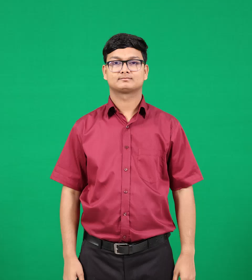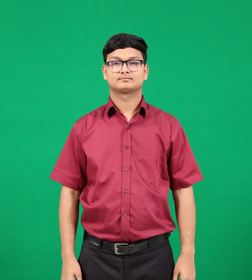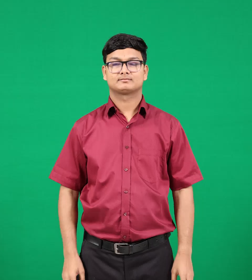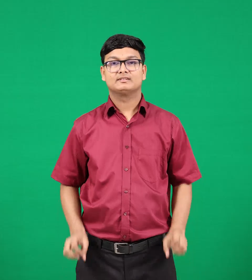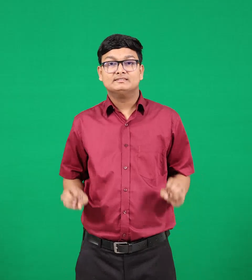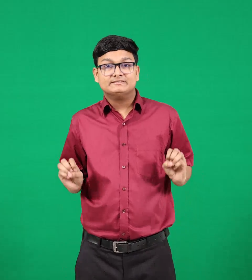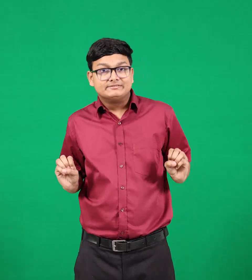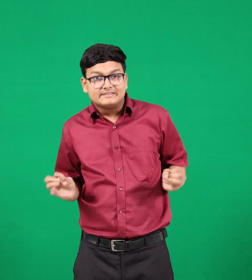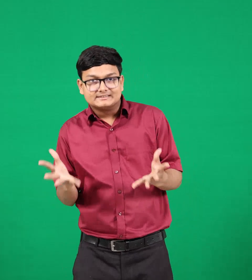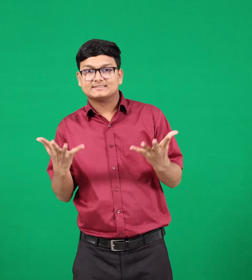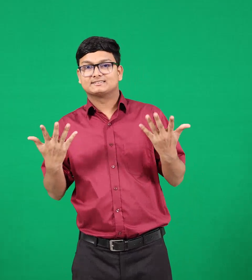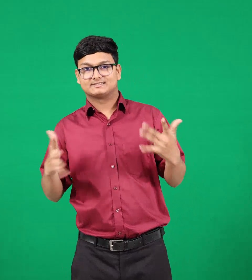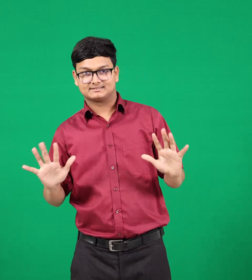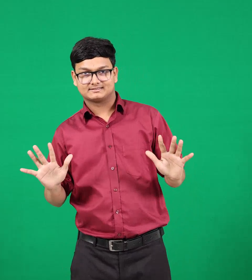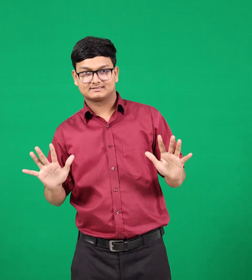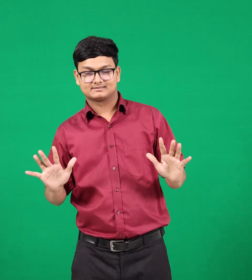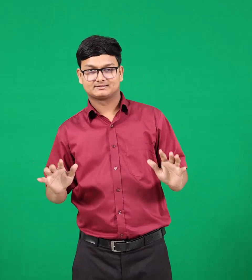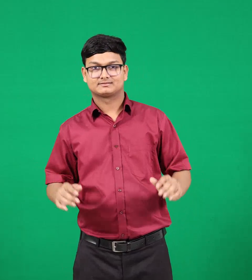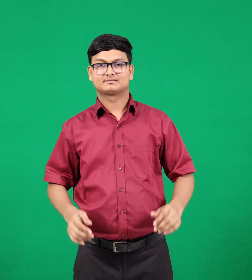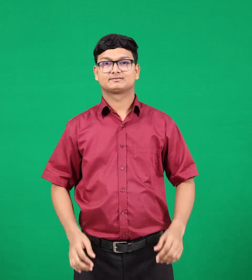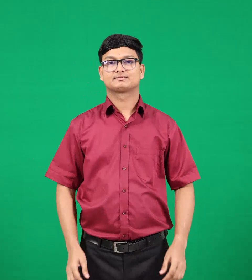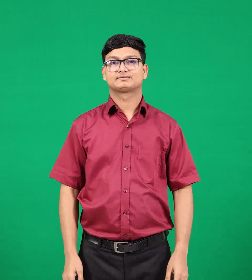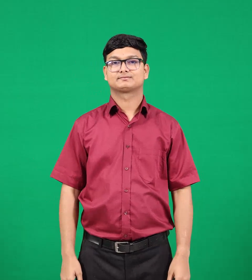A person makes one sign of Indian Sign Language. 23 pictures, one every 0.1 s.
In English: began & begun
